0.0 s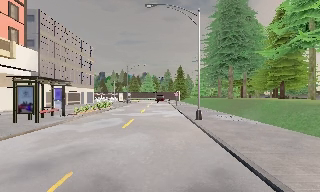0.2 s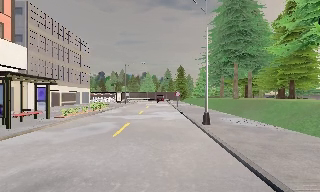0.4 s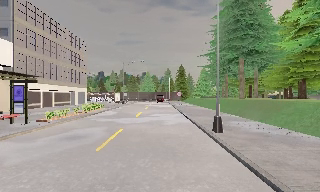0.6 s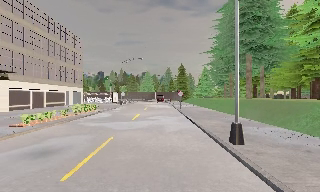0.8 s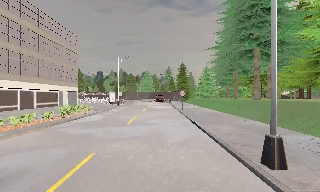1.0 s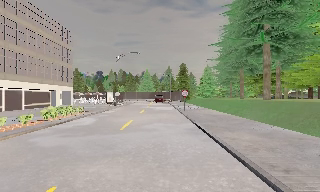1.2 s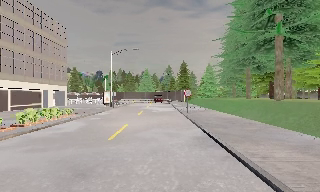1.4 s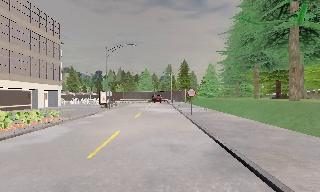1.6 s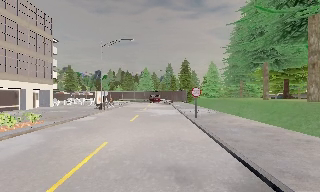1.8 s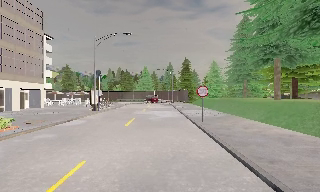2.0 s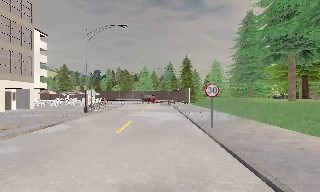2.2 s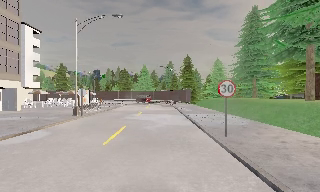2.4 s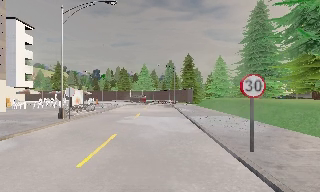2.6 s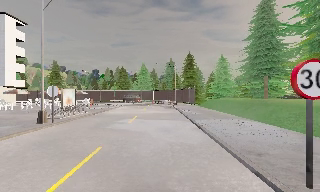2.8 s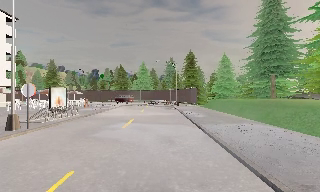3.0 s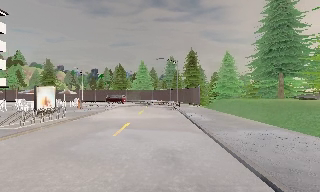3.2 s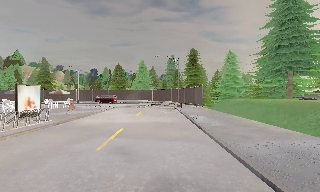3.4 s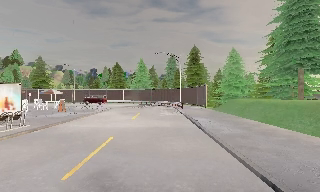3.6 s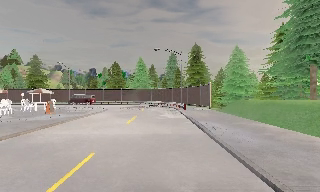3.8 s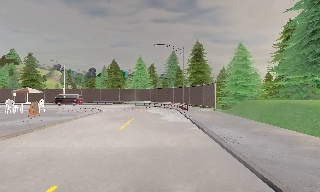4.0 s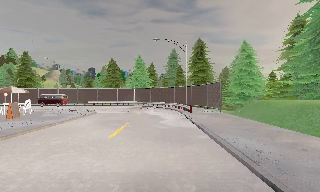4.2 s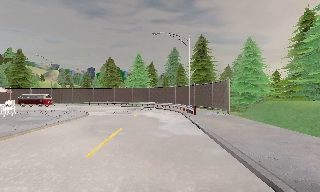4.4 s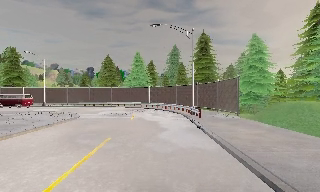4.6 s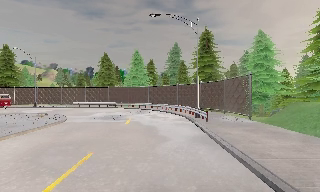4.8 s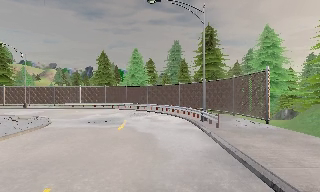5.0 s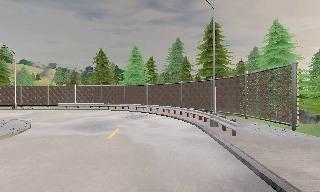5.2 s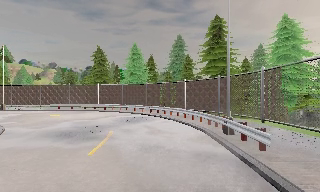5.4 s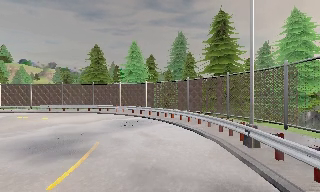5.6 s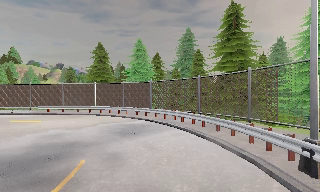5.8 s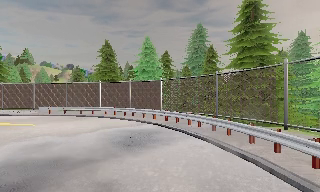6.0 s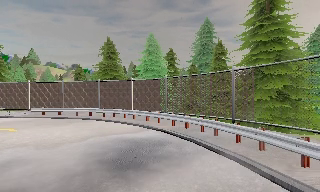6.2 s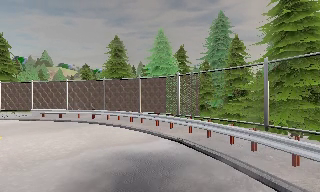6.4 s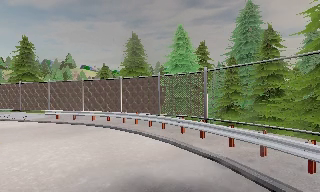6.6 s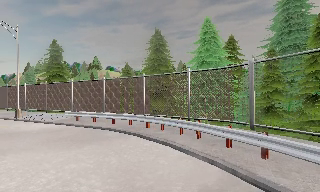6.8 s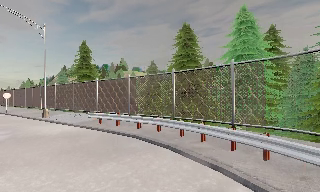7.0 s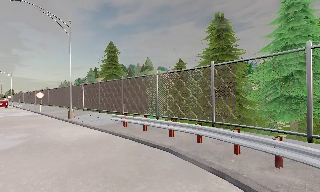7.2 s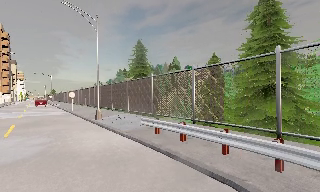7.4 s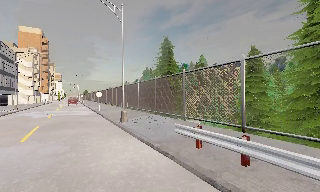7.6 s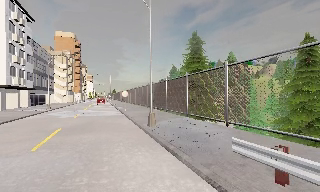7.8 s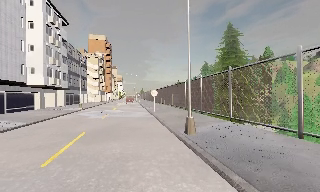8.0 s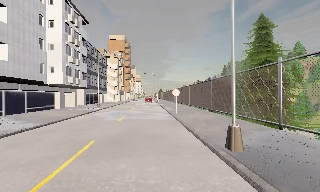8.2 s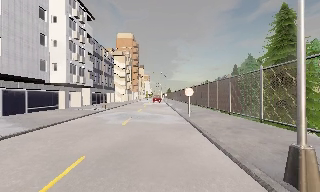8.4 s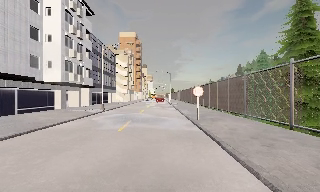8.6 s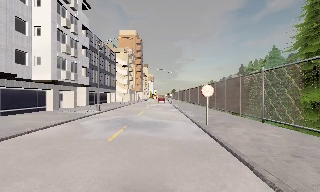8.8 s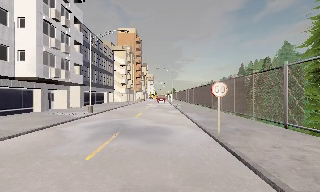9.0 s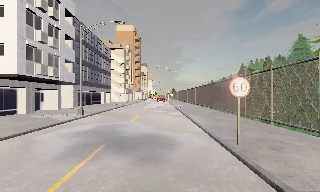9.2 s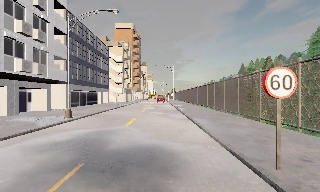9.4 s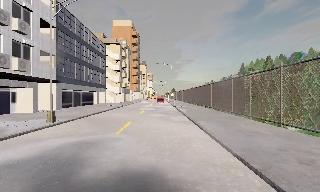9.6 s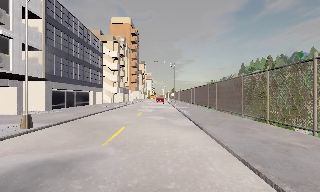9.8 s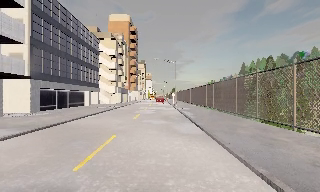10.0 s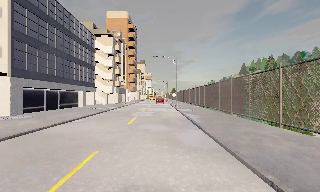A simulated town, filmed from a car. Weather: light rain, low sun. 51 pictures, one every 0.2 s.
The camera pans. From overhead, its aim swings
counterclockwise.
The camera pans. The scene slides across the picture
to the right.
0.0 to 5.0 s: The camera travels forward, about 45 m, so what stands in front looms larger.
5.0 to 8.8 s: The camera swings to its left by about 90 degrees, and the scene slides to the right. It travels forward, about 35 m.
8.8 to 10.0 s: The camera travels forward, about 11 m, so what stands in front looms larger.
The film runs forward here.
